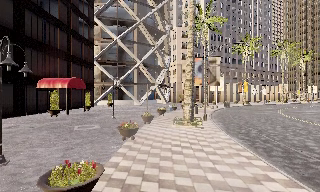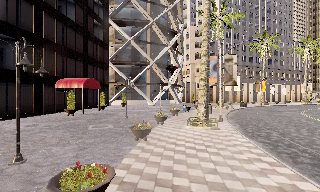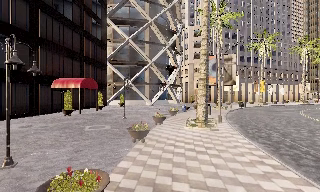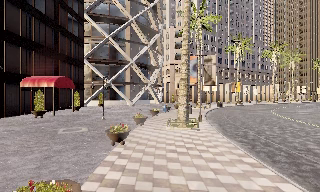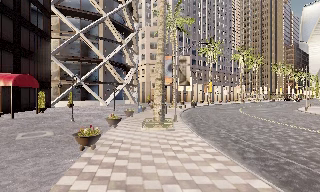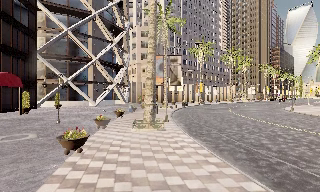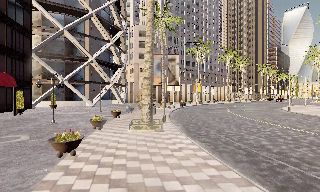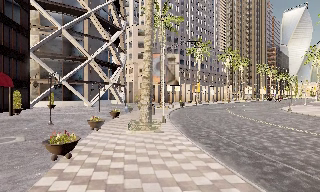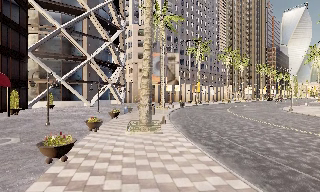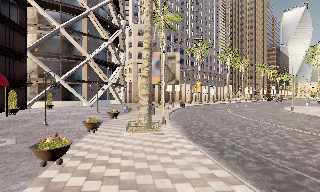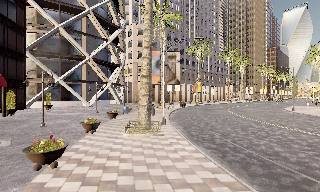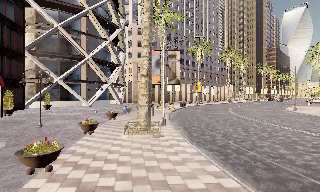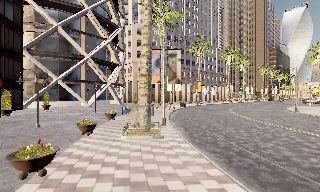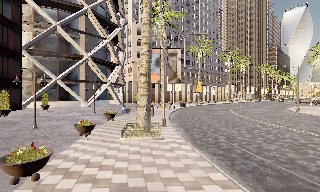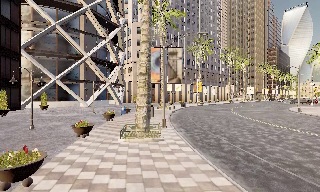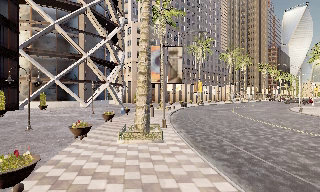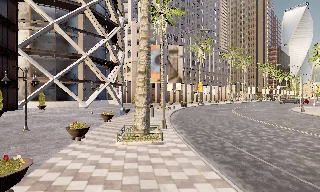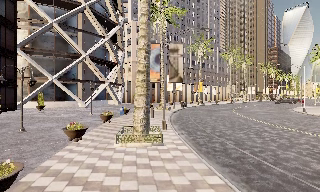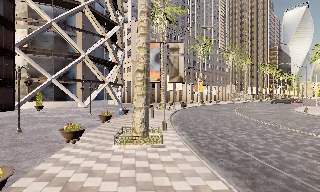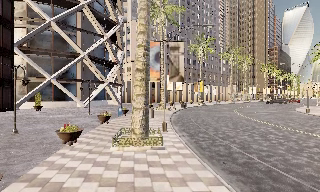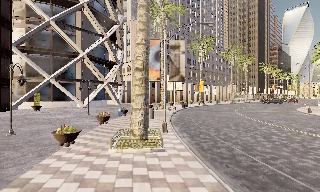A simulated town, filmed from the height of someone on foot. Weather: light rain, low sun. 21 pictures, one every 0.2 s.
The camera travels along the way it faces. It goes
forward.
0.0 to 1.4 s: The scene slides to the left, as the camera pans about 15 degrees to its right. It travels forward, about 2 m, so what stands in front looms larger.
1.4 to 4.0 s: The camera travels forward, about 3.5 m, so what stands in front looms larger.
The film runs forward here.
